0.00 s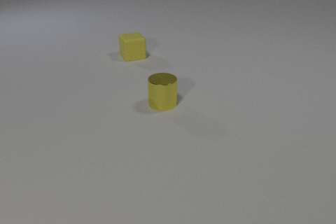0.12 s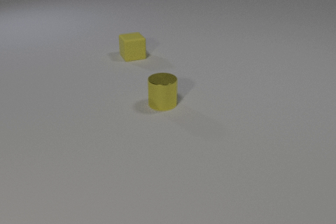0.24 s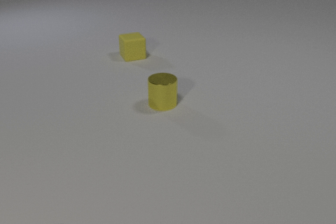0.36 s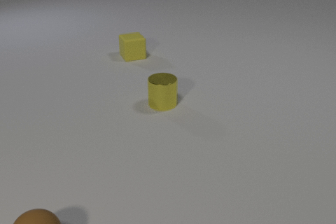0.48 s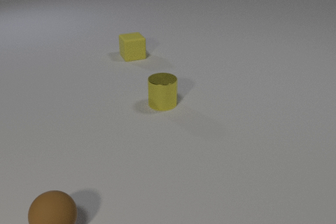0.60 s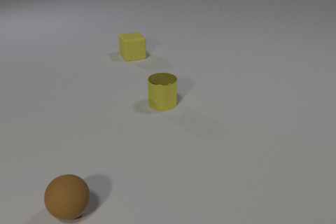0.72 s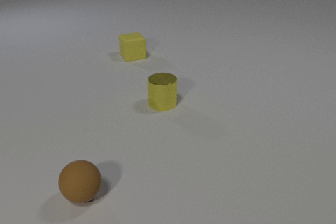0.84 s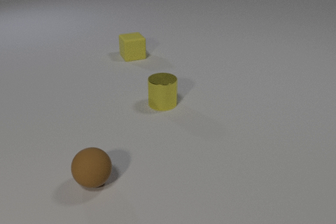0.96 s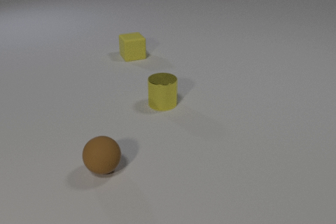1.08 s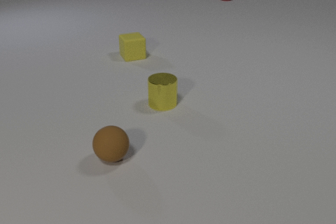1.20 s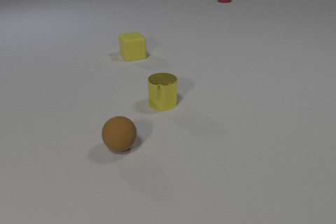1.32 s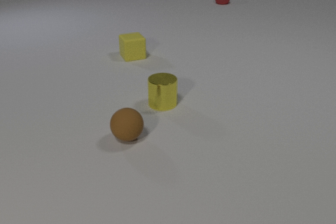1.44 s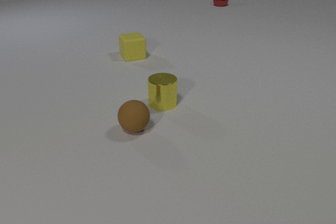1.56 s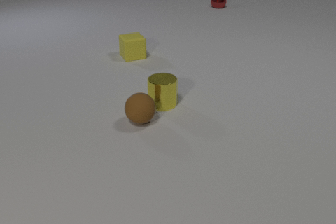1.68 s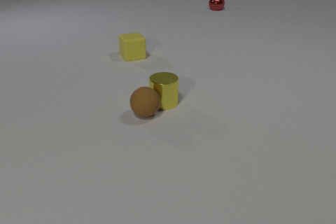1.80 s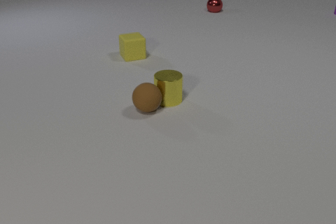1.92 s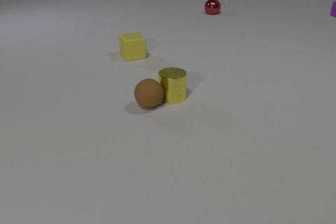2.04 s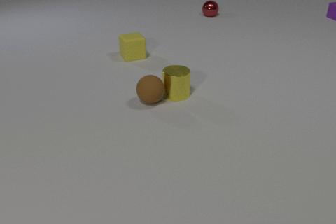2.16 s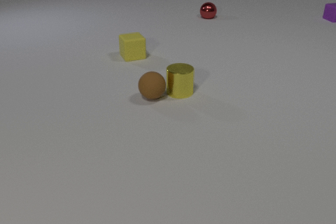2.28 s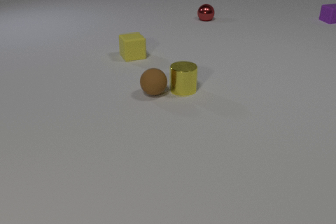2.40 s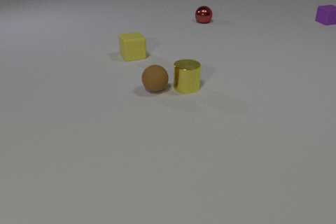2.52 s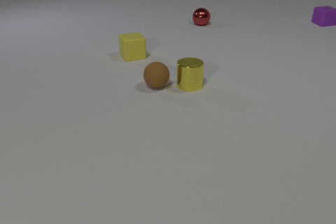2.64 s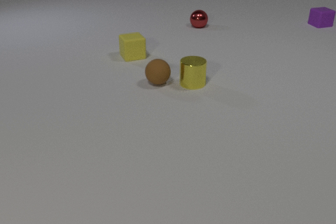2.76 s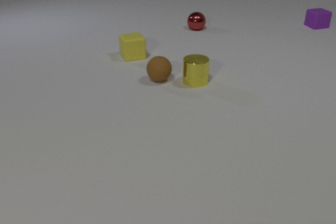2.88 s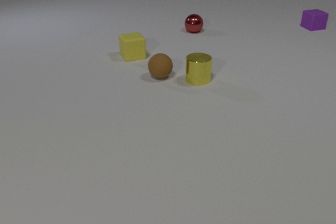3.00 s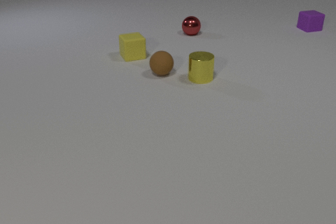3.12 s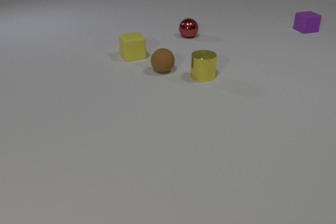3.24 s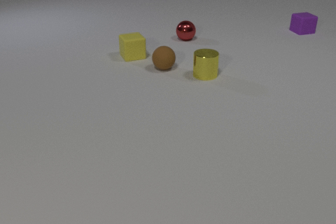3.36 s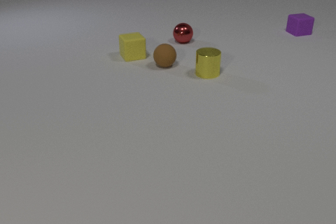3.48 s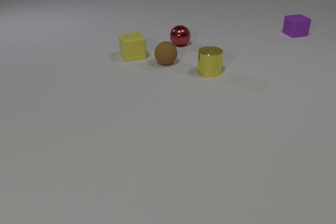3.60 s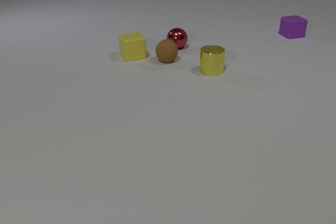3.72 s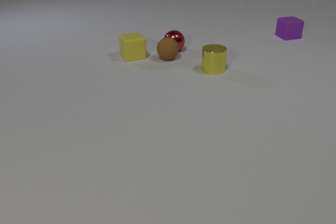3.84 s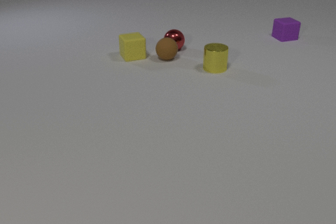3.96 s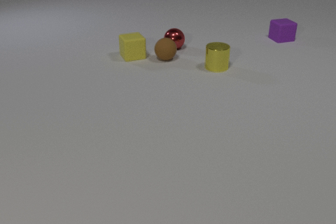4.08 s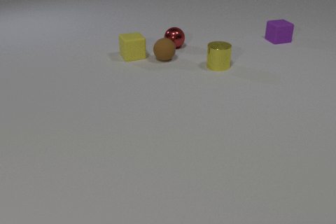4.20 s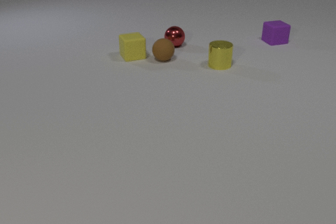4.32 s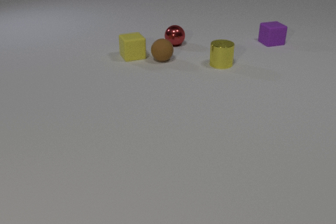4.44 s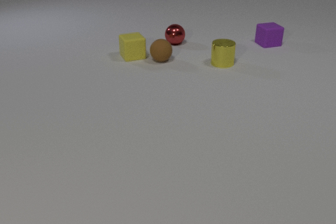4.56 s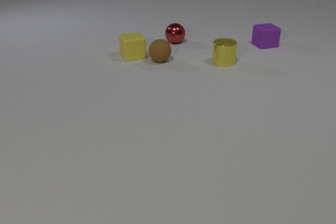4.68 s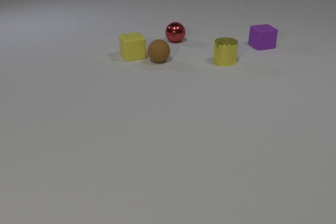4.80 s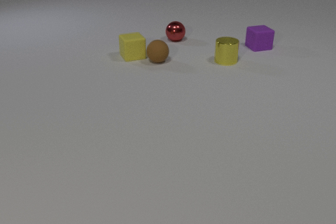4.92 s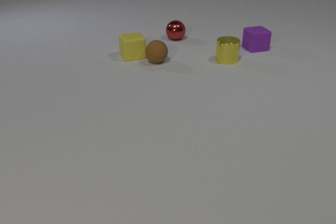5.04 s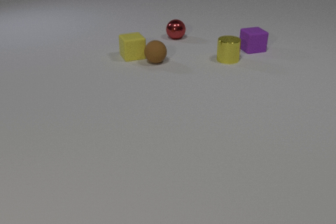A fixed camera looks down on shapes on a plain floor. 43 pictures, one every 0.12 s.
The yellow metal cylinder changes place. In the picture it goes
away from the camera.
The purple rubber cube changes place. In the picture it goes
toward the camera.
0.00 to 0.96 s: The brown rubber sphere comes in at the bottom edge, rolls away from the camera and to the right. The red metal sphere comes in at the top edge.
0.96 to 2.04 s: The brown rubber sphere rolls away from the camera. The yellow metal cylinder slides away from the camera and to the right. The red metal sphere rolls toward the camera. The purple rubber cube comes in at the right edge, slides toward the camera and to the left. The brown rubber sphere and the yellow metal cylinder collide.
2.04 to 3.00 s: The brown rubber sphere rolls away from the camera. The yellow metal cylinder slides away from the camera and to the right. The red metal sphere rolls toward the camera. The purple rubber cube slides toward the camera and to the left.
3.00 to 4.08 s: The brown rubber sphere rolls away from the camera. The yellow metal cylinder slides away from the camera and to the right. The red metal sphere rolls toward the camera and to the left. The purple rubber cube slides toward the camera and to the left. The brown rubber sphere and the red metal sphere collide.
4.08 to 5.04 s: The brown rubber sphere rolls to the left and toward the camera. The yellow metal cylinder slides away from the camera and to the right. The red metal sphere rolls away from the camera. The purple rubber cube slides toward the camera and to the left.
How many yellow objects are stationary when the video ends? 1.
What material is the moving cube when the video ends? rubber.
How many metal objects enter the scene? 1.
